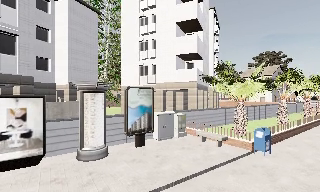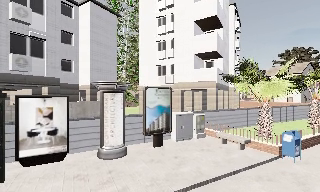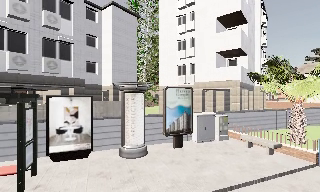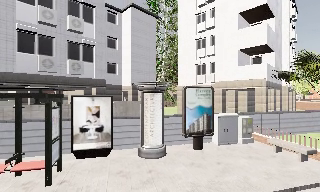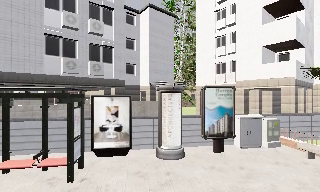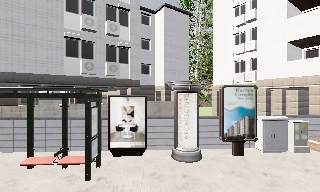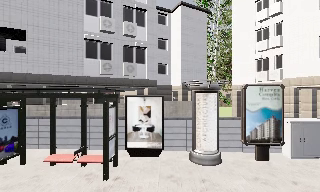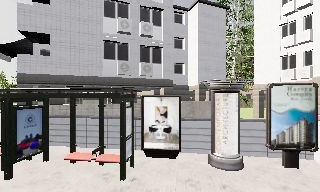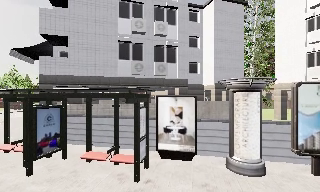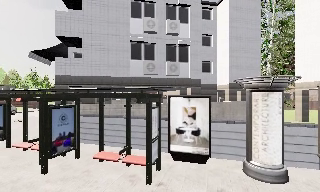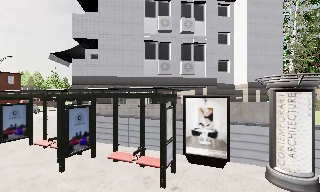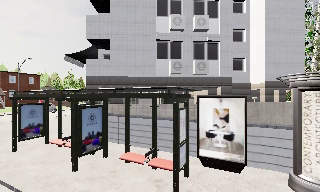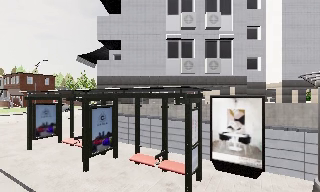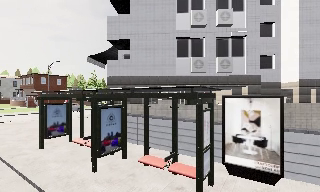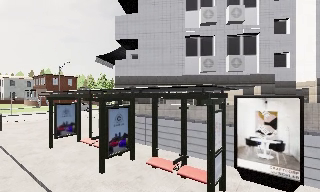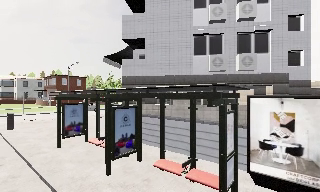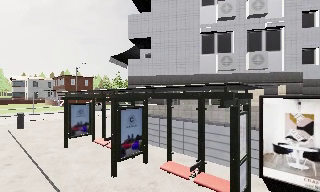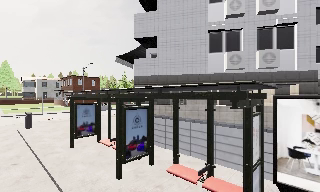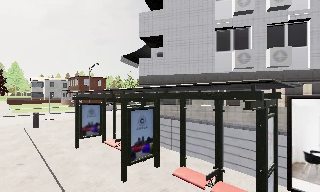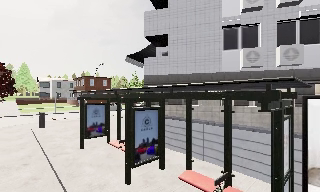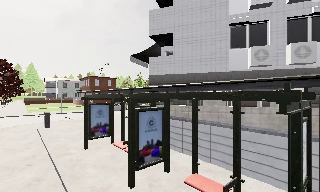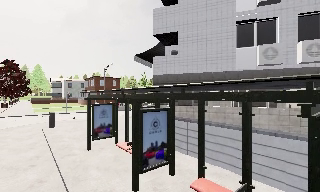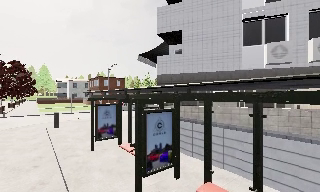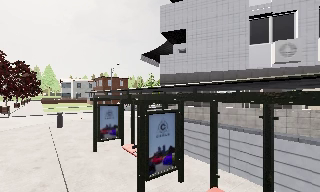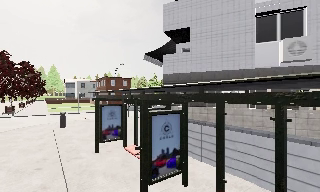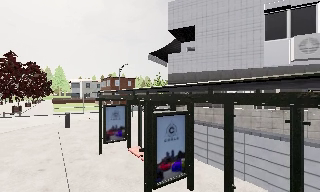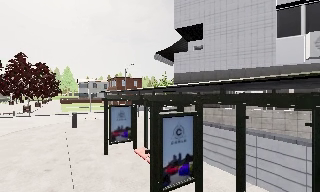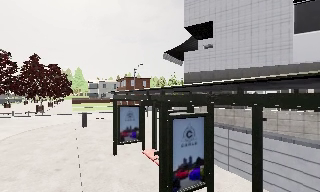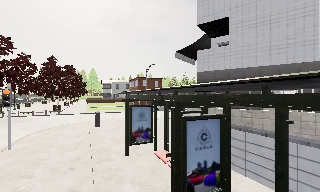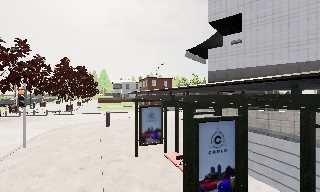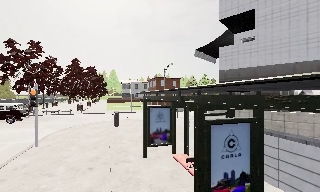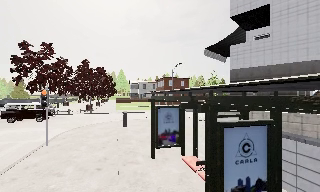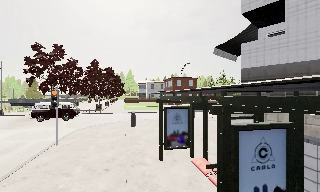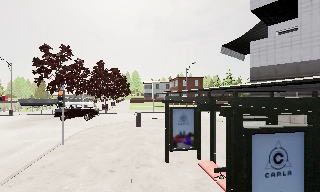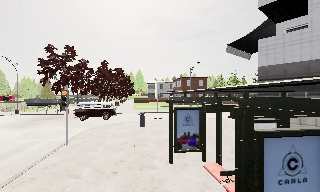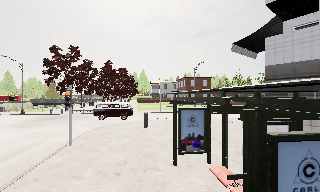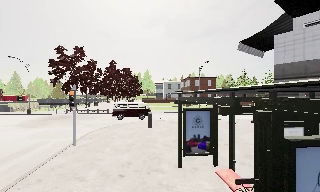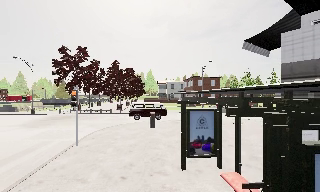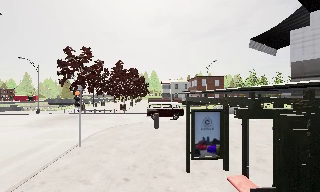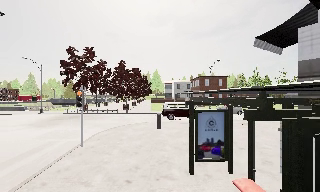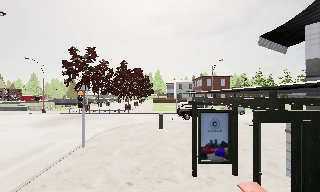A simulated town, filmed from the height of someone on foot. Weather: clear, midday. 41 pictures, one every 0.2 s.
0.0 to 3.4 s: The camera swings to its left by about 80 degrees, and the scene slides to the right. It travels forward, about 2.5 m.
3.4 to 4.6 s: The camera travels forward, about 1 m, so what stands in front looms larger.
4.6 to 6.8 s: The camera swings to its left by about 30 degrees, and the scene slides to the right. It travels forward, about 1.5 m, so what stands in front looms larger.
6.8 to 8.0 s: The camera travels forward, about 1 m, so what stands in front looms larger.
The film runs forward here.
